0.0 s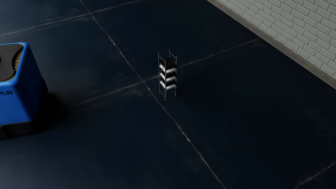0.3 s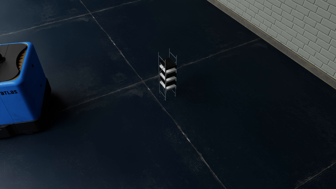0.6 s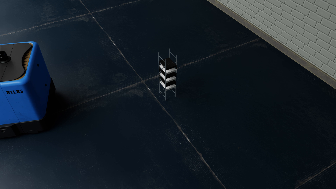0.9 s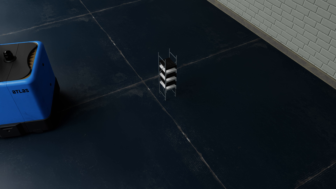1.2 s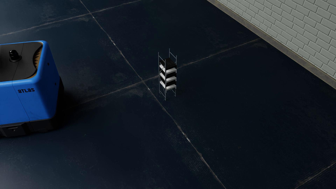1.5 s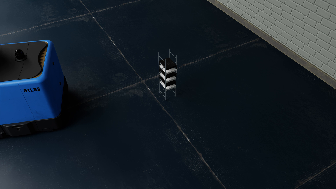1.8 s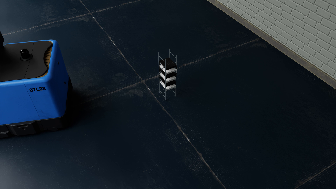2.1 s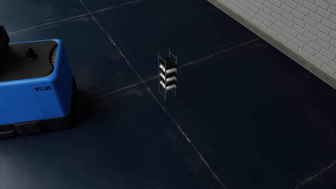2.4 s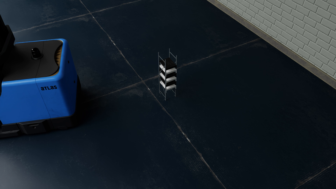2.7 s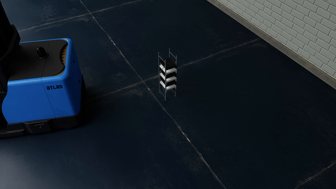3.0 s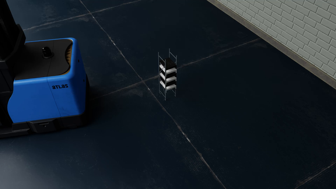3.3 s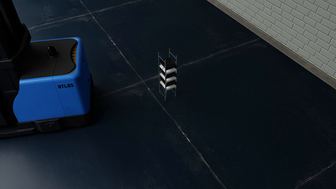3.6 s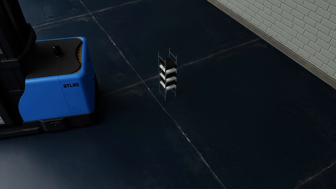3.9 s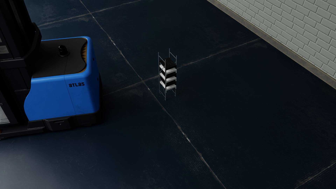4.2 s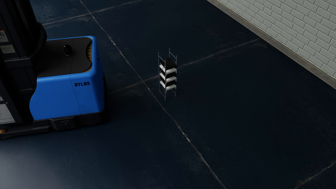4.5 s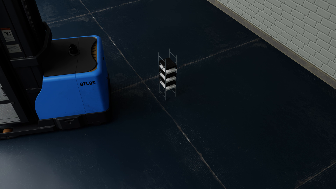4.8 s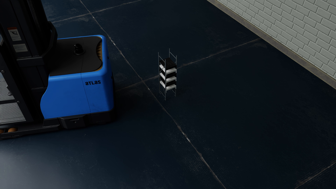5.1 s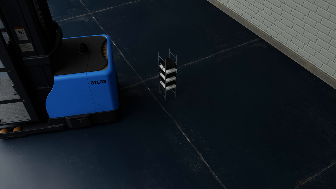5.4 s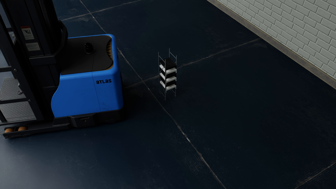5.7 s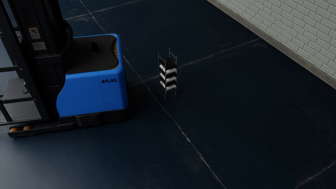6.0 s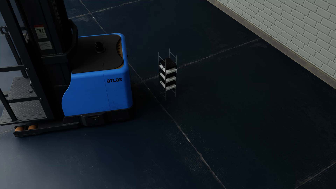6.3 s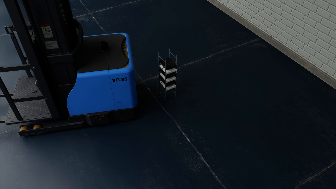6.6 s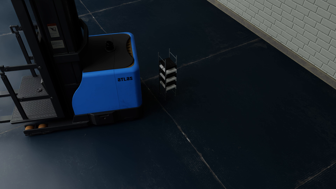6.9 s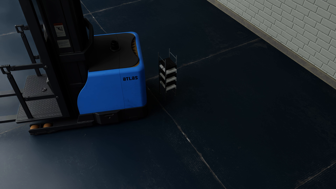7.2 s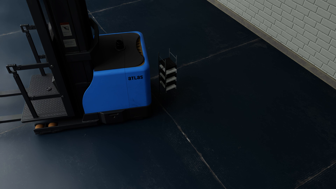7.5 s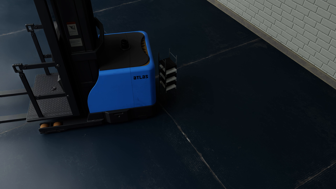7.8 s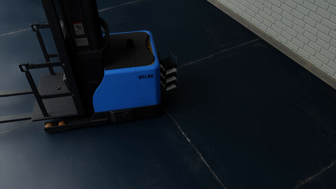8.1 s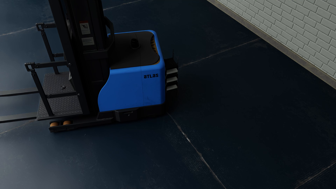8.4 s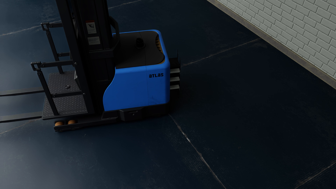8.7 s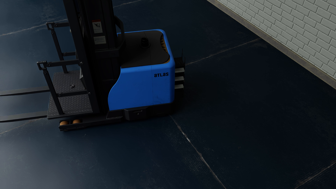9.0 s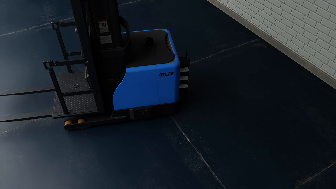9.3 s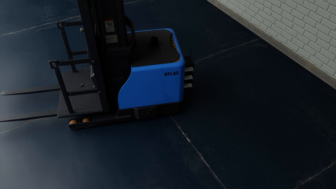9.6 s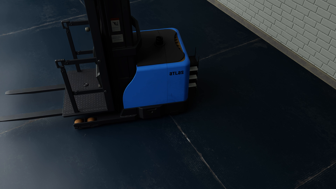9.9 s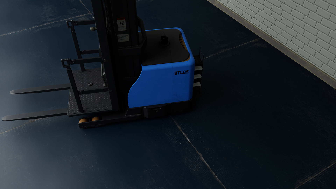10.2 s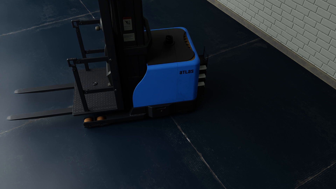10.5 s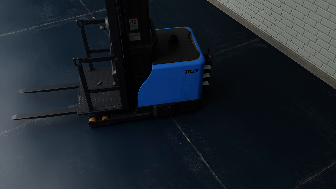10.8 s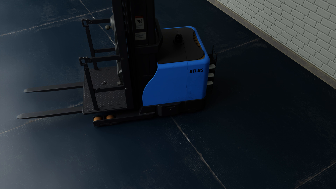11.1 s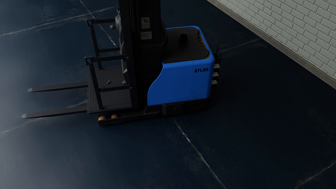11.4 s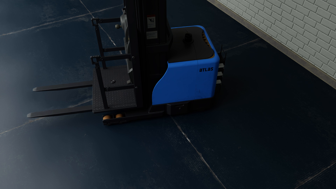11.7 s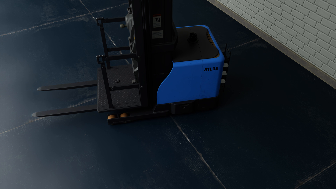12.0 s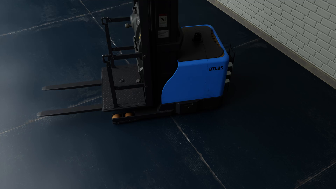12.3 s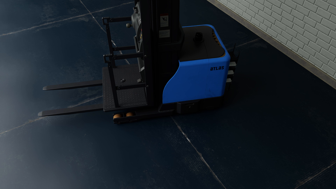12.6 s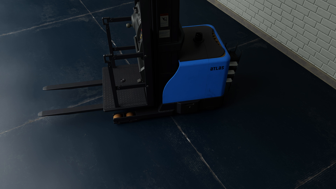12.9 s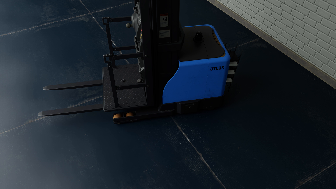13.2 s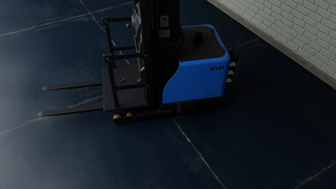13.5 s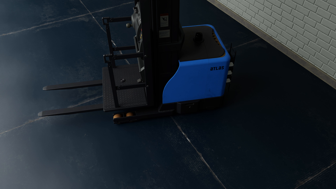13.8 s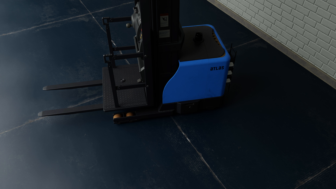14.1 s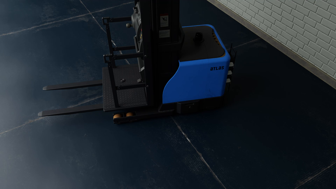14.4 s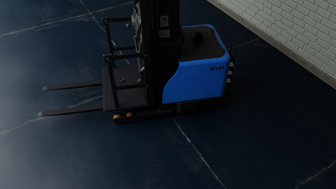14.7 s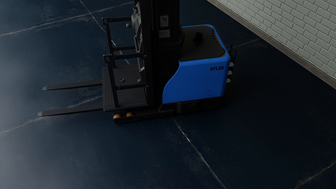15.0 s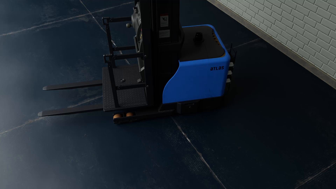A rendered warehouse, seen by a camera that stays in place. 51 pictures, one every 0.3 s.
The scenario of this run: A forklift runs into an object in its way.
